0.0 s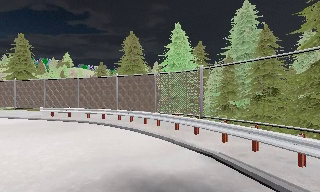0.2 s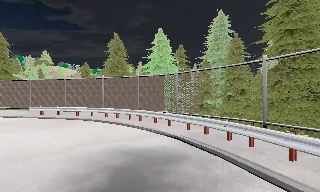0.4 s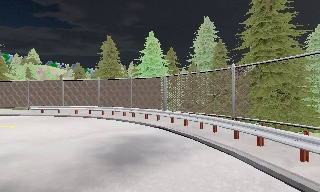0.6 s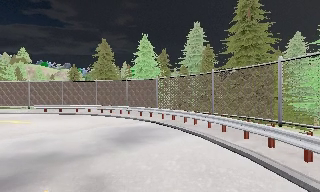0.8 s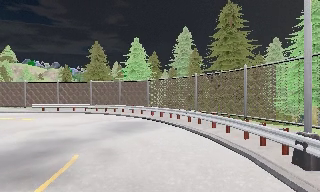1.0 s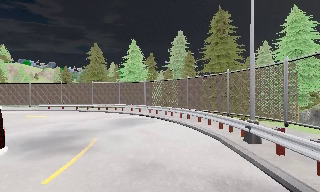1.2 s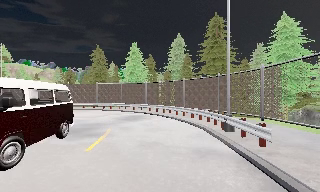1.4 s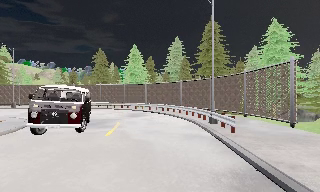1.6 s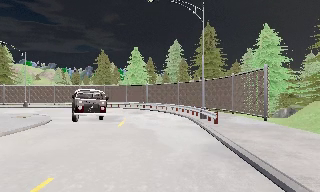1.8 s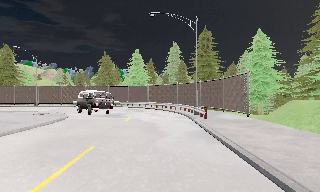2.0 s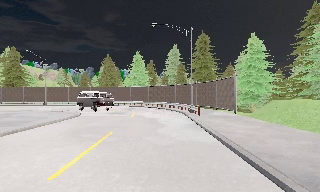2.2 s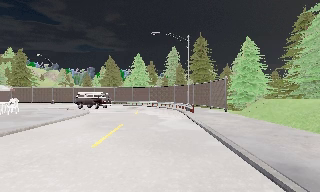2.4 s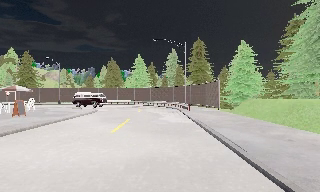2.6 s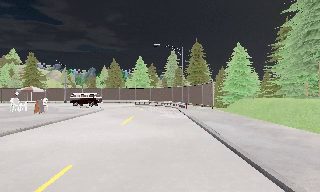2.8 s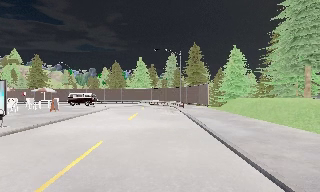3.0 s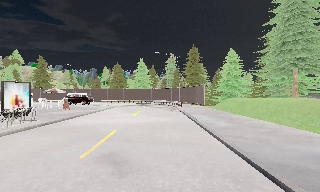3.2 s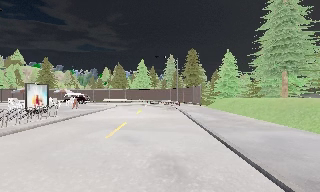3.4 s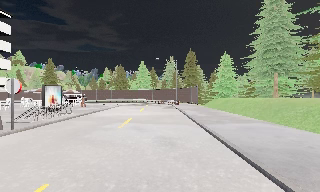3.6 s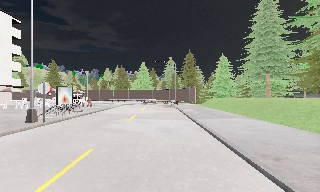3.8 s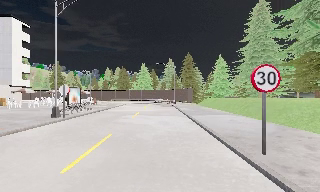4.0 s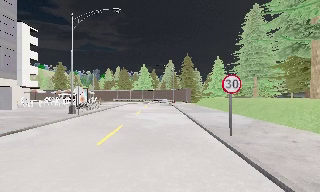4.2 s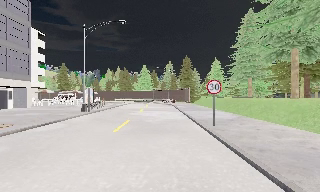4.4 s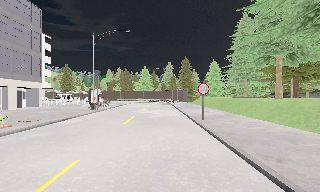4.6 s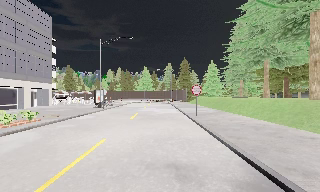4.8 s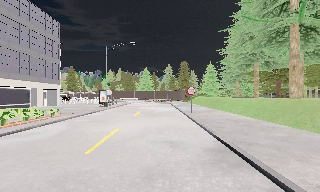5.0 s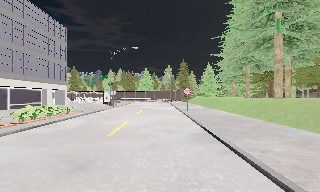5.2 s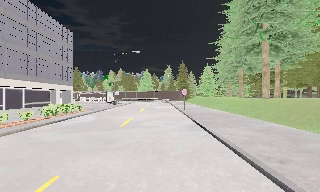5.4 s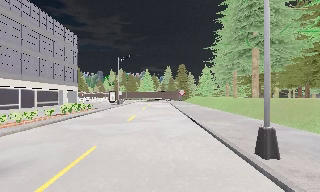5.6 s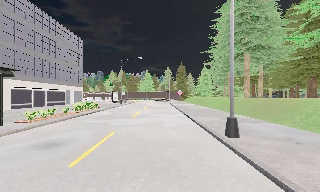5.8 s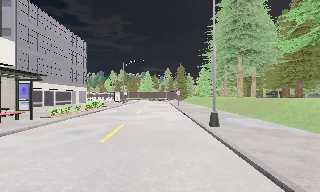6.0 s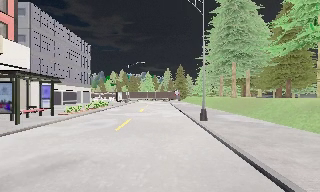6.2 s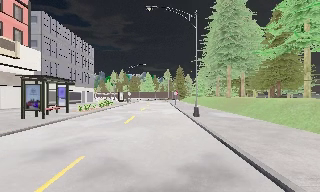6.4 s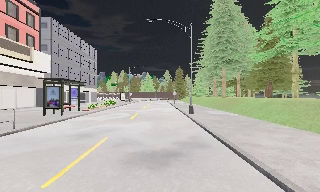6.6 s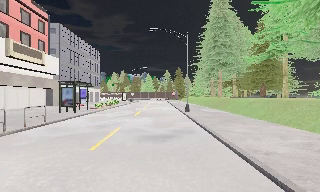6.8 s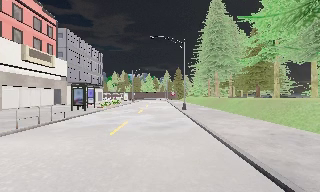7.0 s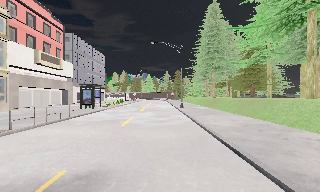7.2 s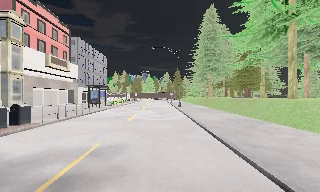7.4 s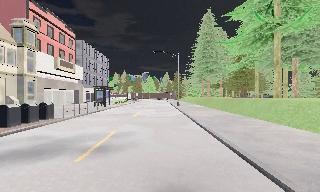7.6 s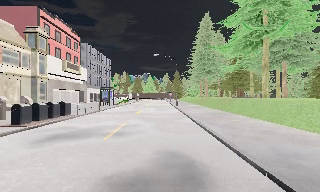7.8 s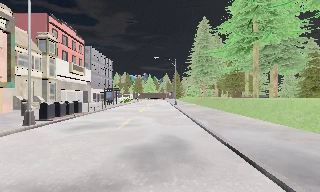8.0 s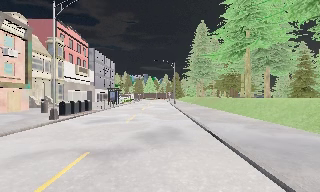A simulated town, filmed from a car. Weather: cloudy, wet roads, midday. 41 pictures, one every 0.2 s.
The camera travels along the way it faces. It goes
backward.
0.0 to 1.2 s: The scene slides to the left, as the camera pans about 15 degrees to its right. It travels backward, about 10 m, so what stands in front gets smaller.
1.2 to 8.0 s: The camera travels backward, about 65 m, so what stands in front gets smaller.
The film runs backward here.
